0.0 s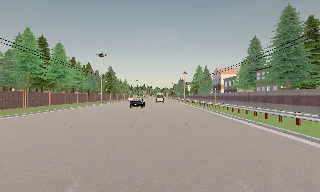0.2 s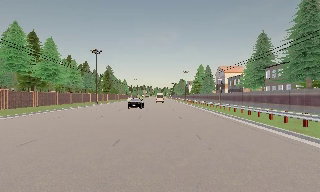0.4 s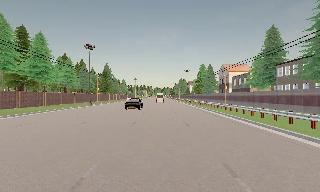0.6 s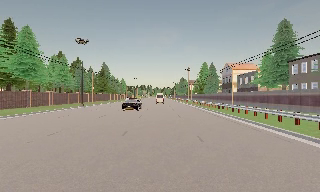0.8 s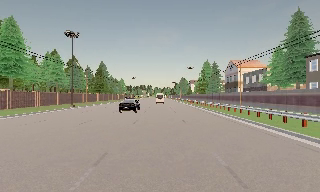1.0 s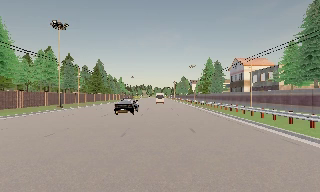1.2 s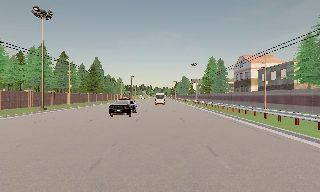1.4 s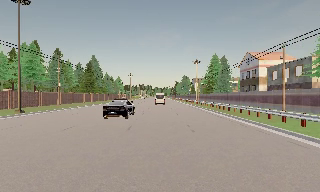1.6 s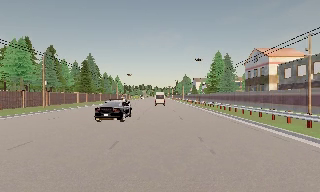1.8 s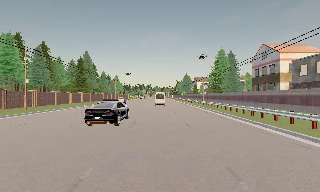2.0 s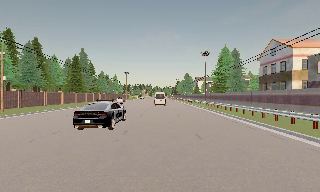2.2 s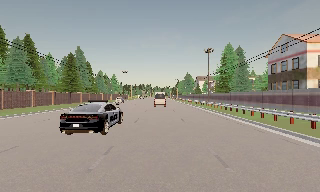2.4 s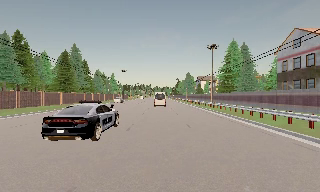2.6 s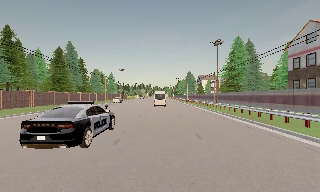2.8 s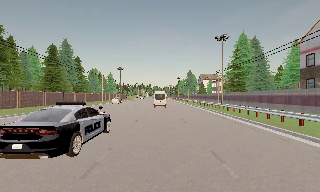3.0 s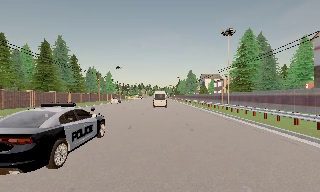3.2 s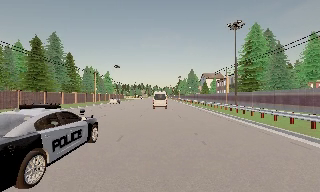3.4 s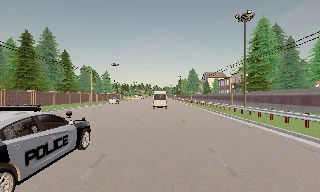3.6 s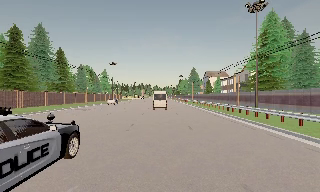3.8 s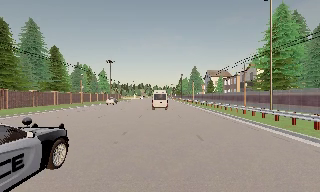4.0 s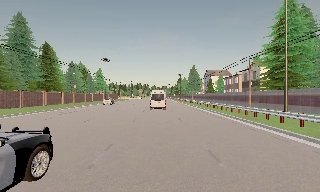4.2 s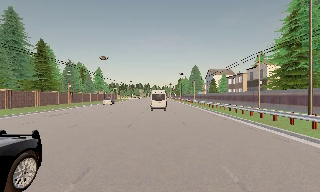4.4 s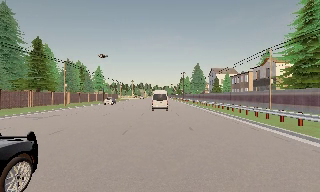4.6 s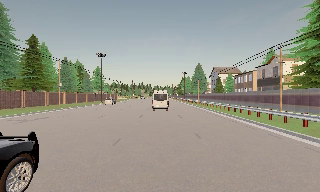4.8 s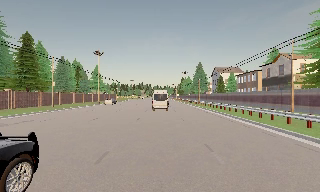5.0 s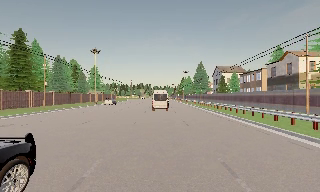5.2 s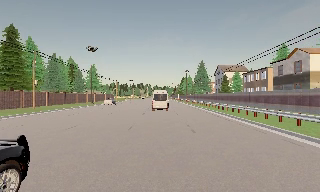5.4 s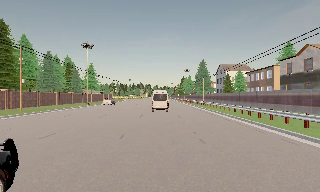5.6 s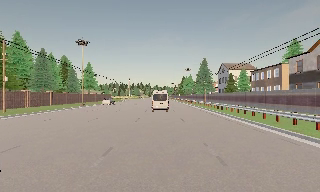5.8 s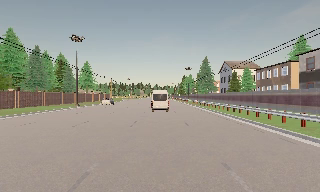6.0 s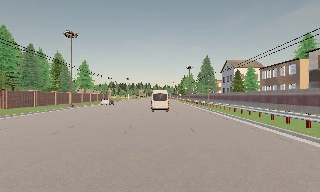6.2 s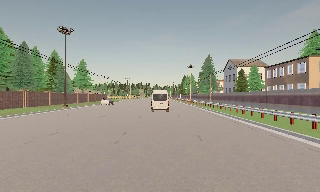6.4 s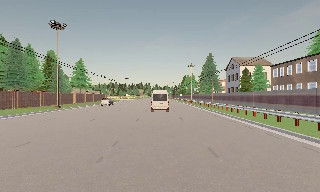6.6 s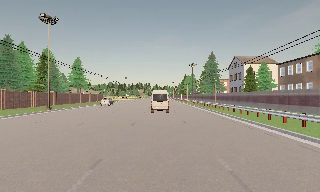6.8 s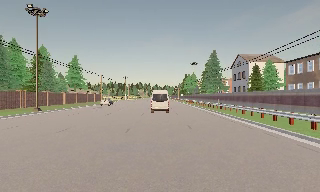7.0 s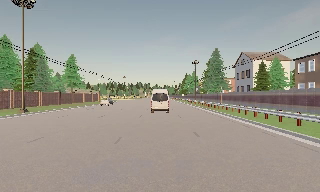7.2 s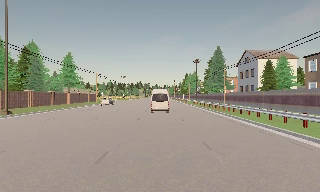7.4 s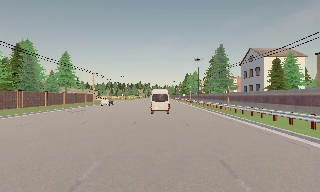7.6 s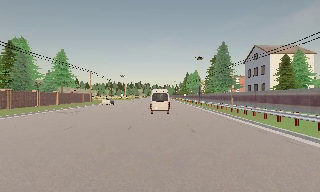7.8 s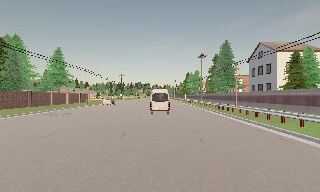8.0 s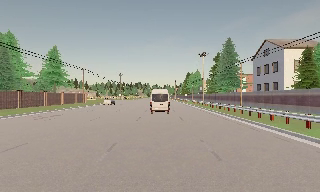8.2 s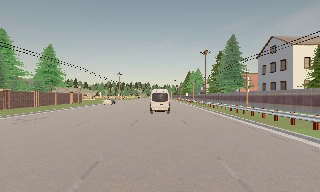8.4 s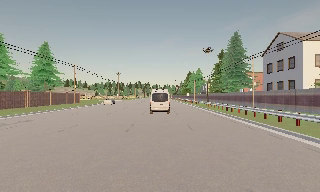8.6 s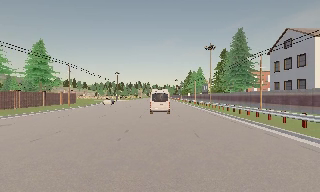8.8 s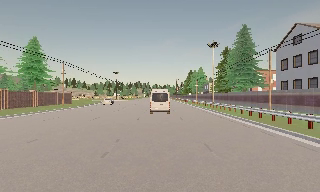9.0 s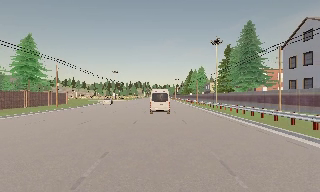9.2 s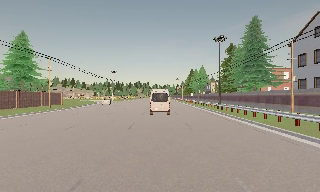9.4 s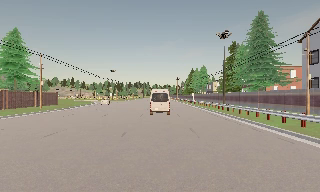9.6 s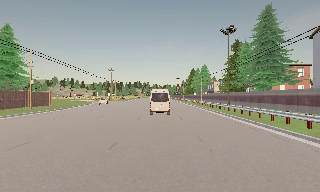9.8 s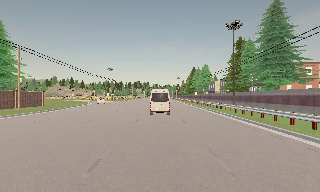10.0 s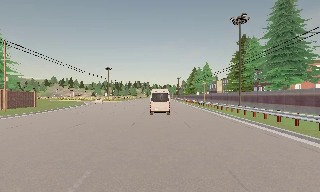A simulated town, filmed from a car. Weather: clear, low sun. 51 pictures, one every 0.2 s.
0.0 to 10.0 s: The camera travels forward, about 110 m, so what stands in front looms larger. It loses speed.
The film runs forward here.
